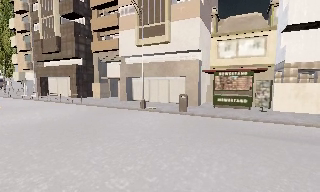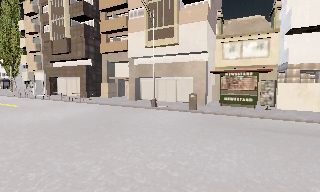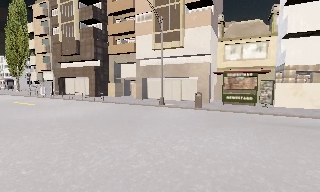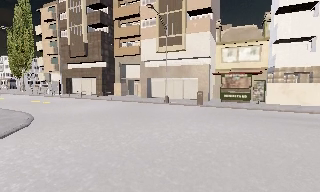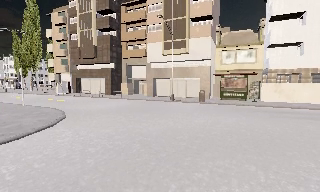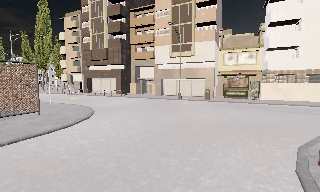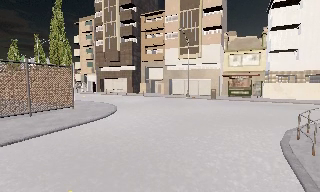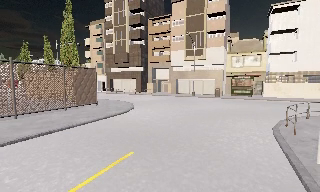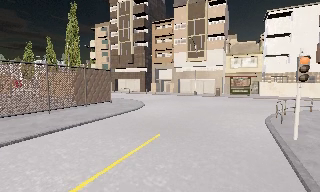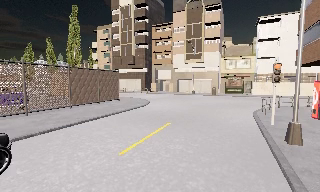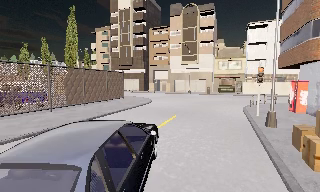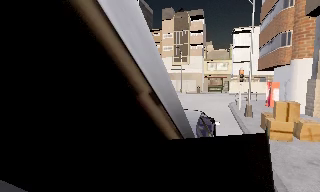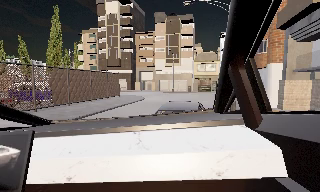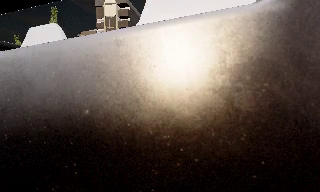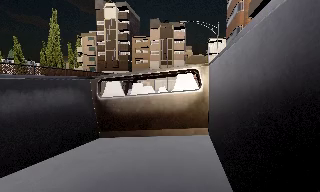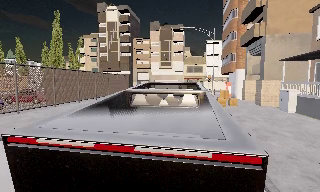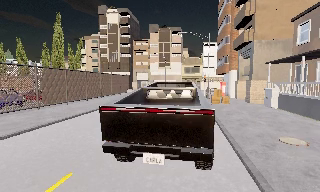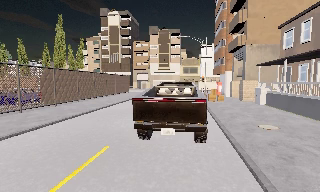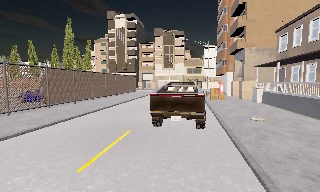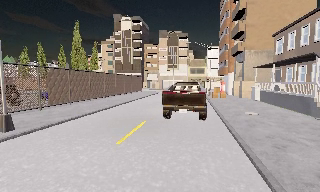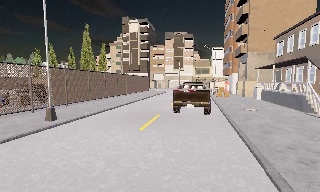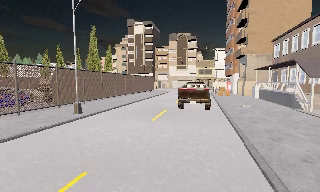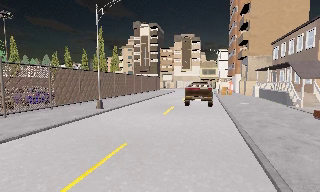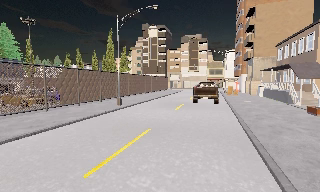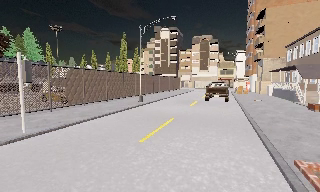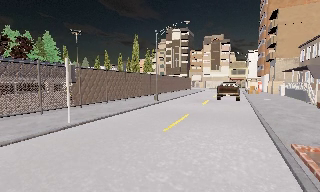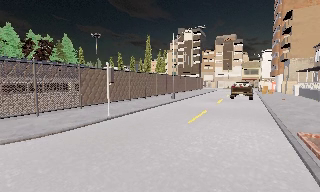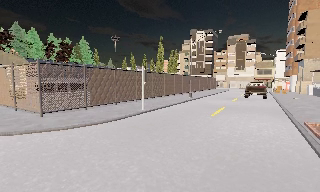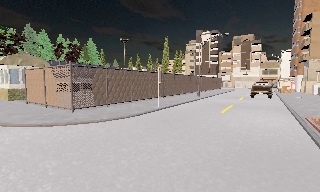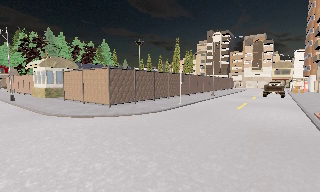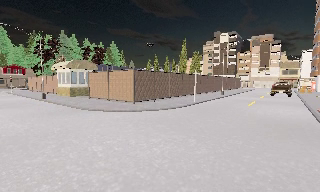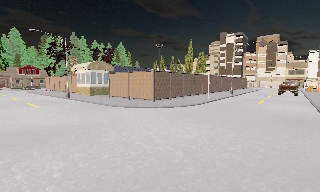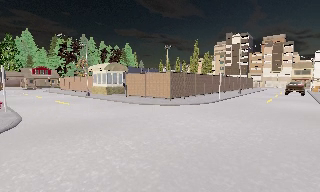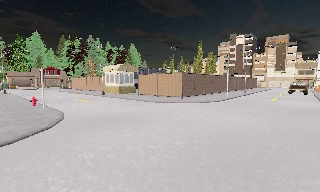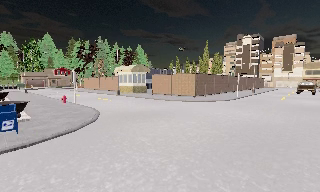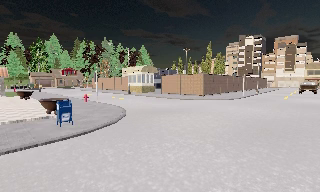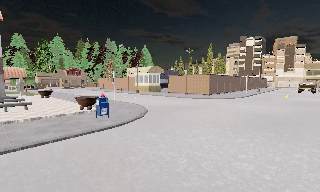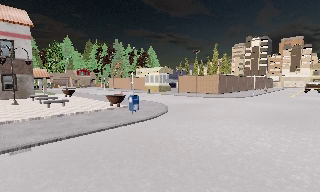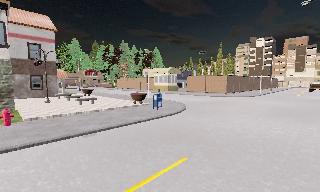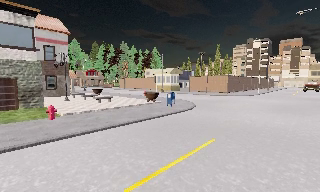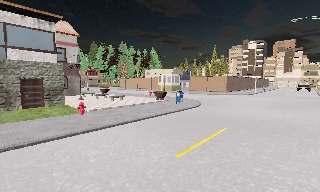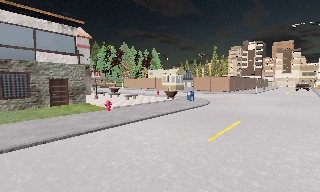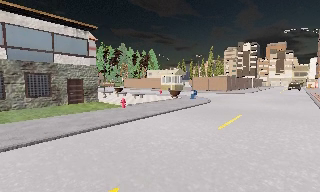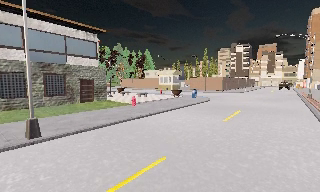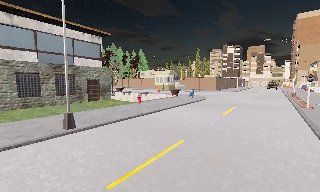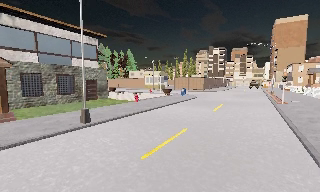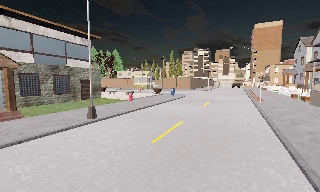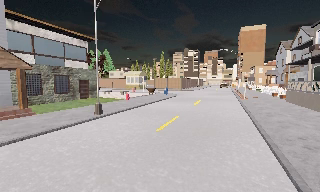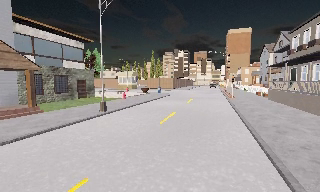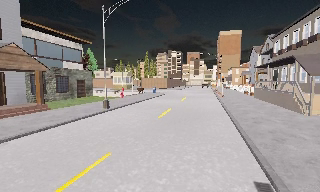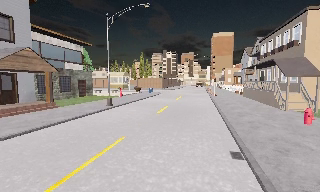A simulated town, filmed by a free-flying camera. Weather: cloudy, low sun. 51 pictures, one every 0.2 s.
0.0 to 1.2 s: The camera travels backward and to its left, about 10 m, so what stands in front gets smaller. It gains speed.
1.2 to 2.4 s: The camera pans to its right, which is clockwise from overhead, by about 10 degrees. It travels backward and to its left, about 11 m, so what stands in front gets smaller.
2.4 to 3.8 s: The camera travels backward, about 12 m, so what stands in front gets smaller.
3.8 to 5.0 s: The scene slides to the right, as the camera pans about 15 degrees to its left. It travels backward, about 10 m, so what stands in front gets smaller.
5.0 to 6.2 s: The scene slides to the right, as the camera pans about 15 degrees to its left. It travels backward and to its left, about 12 m, so what stands in front gets smaller.
6.2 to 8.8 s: The camera travels backward and to its left, about 25 m, so what stands in front gets smaller.
8.8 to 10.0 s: The camera pans to its right, which is clockwise from overhead, by about 20 degrees. It travels backward and to its left, about 8 m, so what stands in front gets smaller.
The film runs backward here.
